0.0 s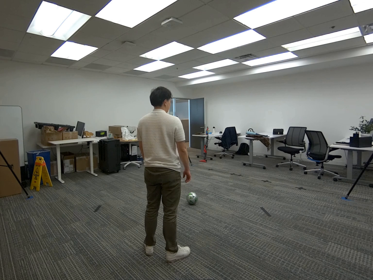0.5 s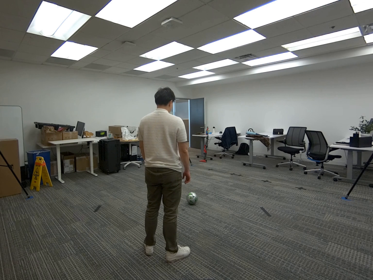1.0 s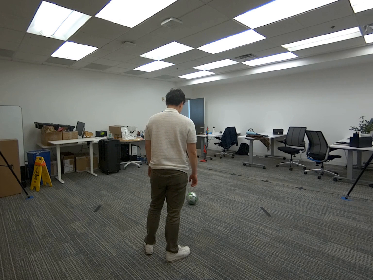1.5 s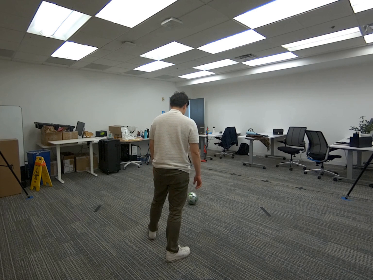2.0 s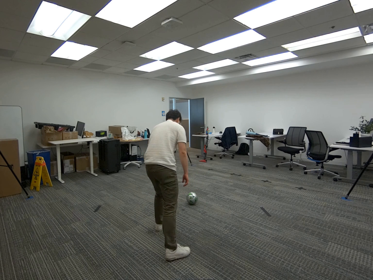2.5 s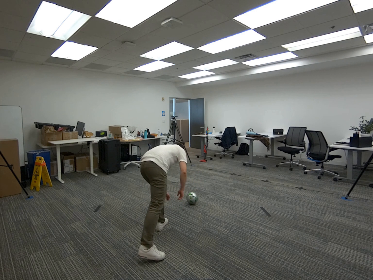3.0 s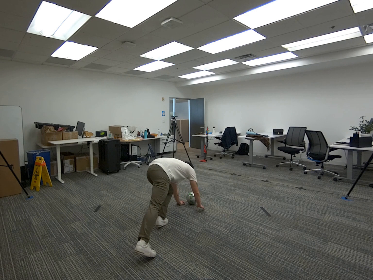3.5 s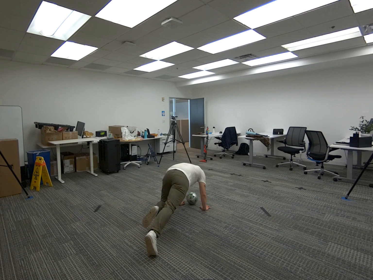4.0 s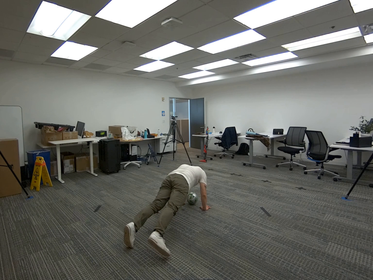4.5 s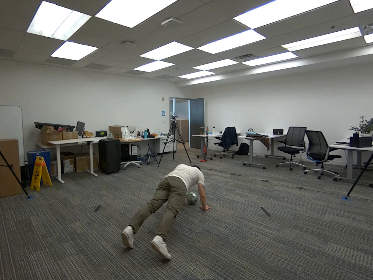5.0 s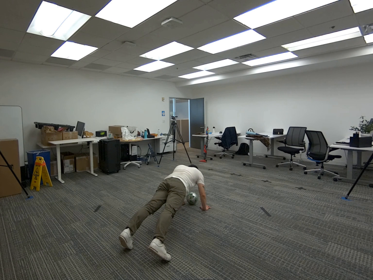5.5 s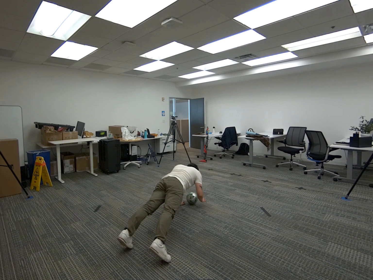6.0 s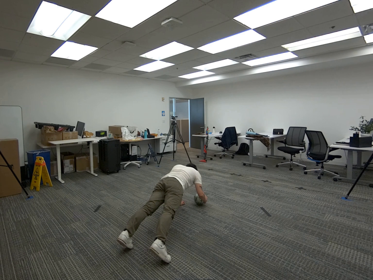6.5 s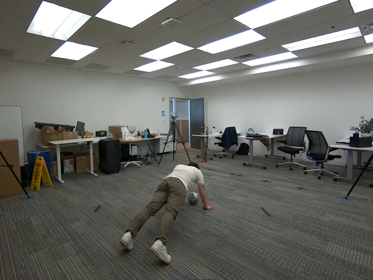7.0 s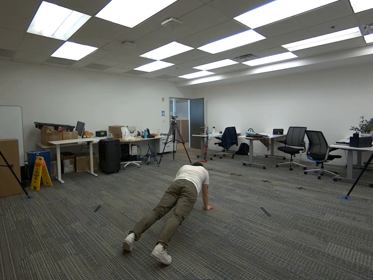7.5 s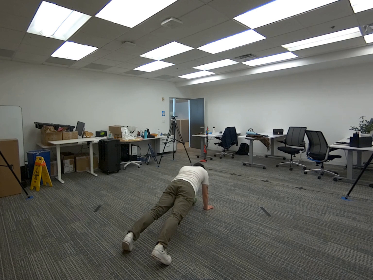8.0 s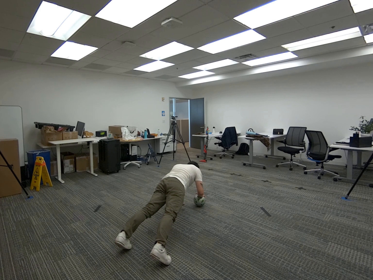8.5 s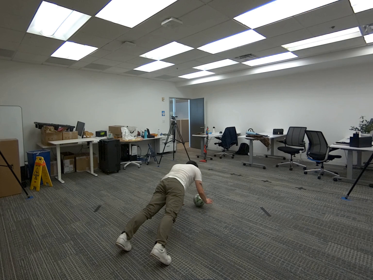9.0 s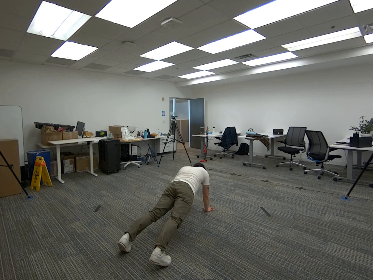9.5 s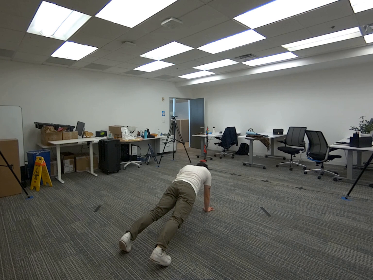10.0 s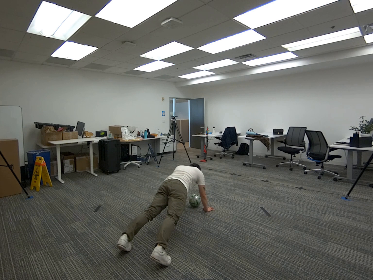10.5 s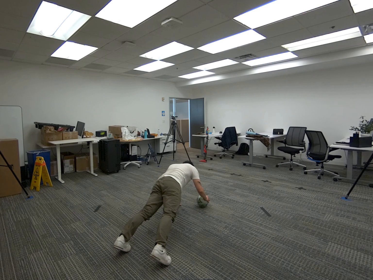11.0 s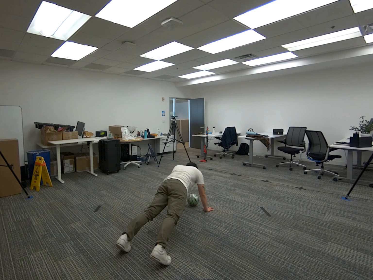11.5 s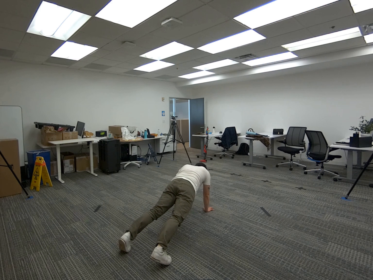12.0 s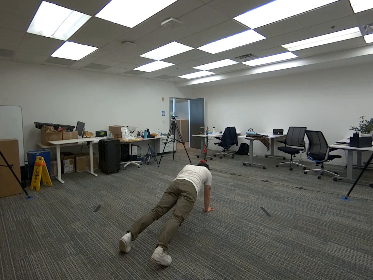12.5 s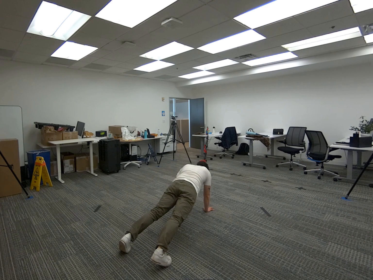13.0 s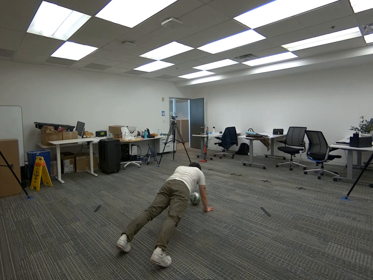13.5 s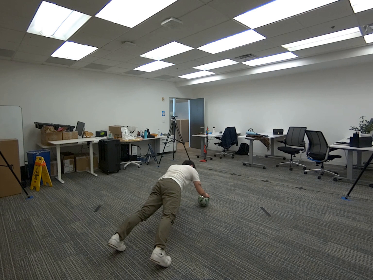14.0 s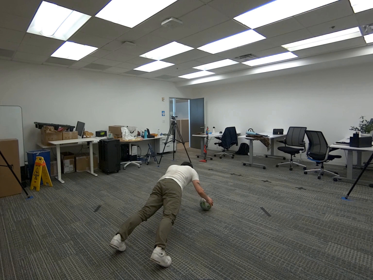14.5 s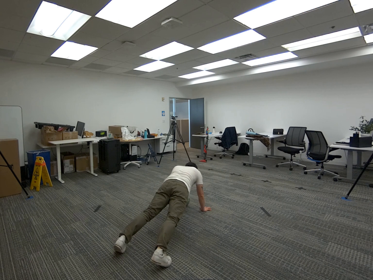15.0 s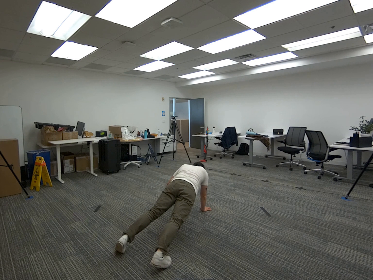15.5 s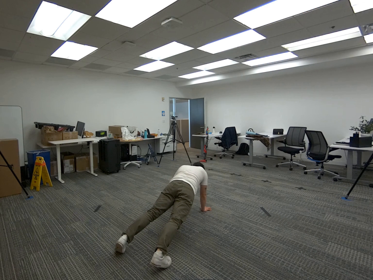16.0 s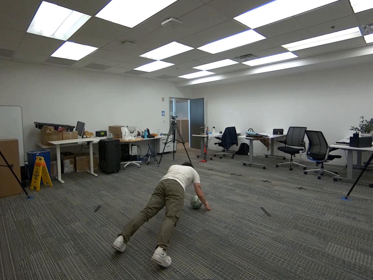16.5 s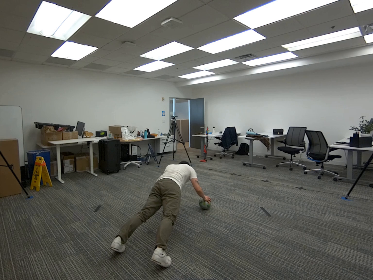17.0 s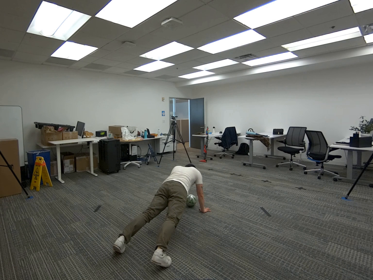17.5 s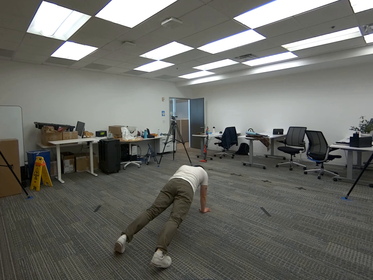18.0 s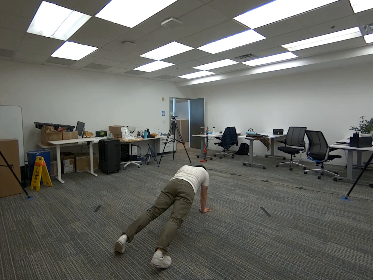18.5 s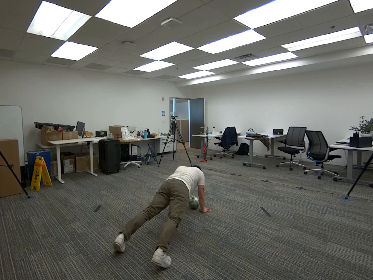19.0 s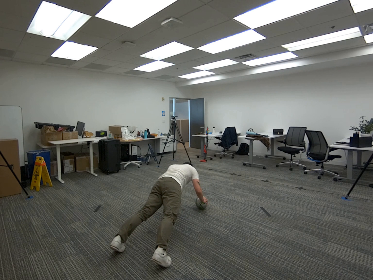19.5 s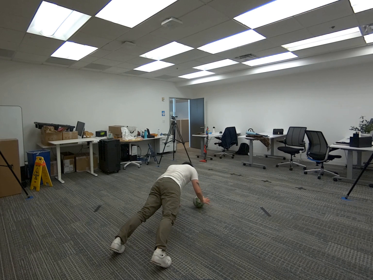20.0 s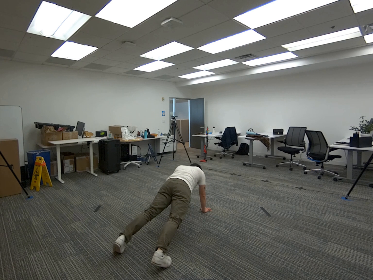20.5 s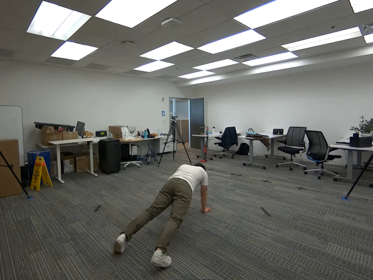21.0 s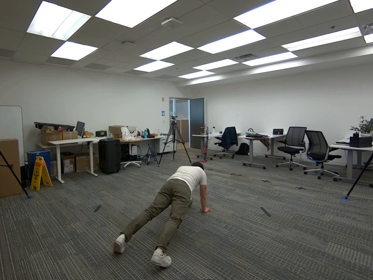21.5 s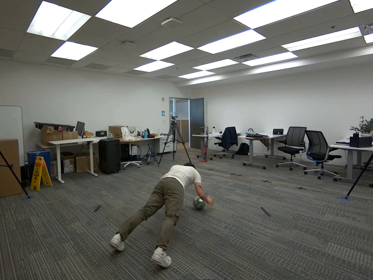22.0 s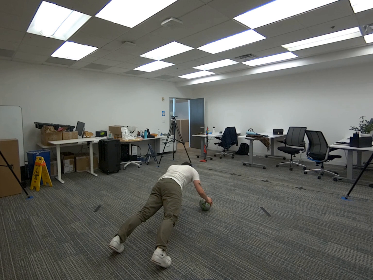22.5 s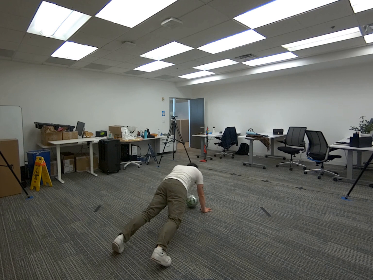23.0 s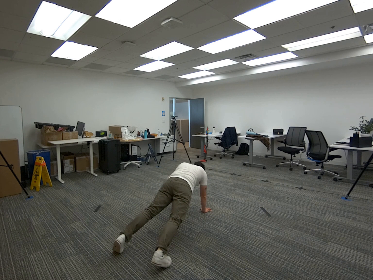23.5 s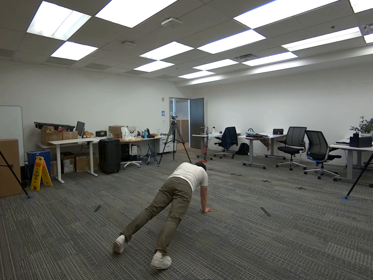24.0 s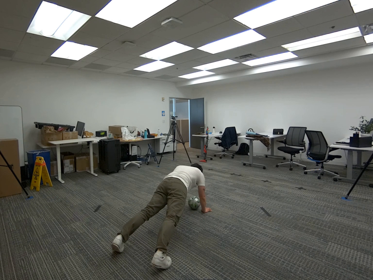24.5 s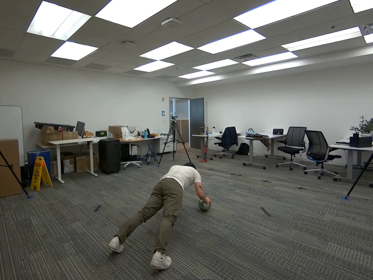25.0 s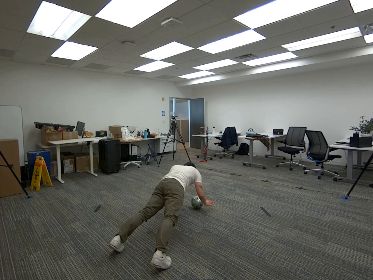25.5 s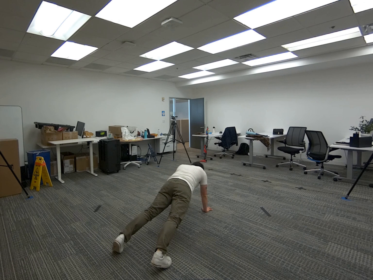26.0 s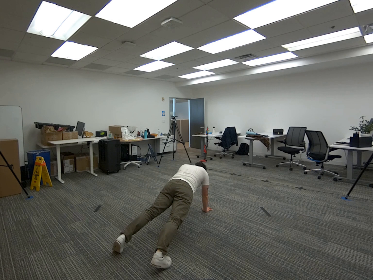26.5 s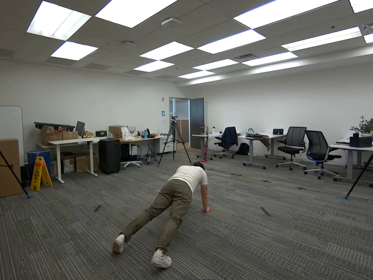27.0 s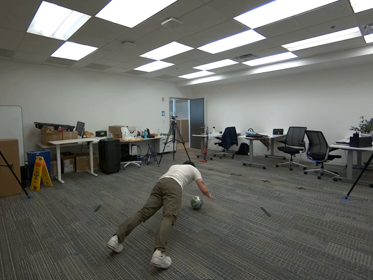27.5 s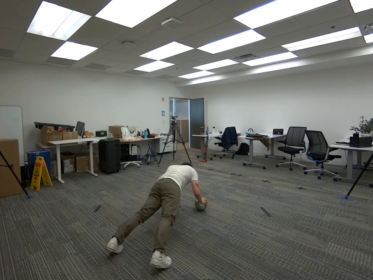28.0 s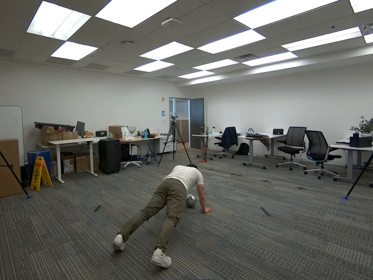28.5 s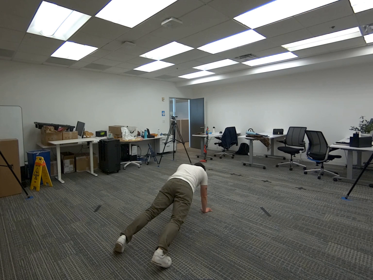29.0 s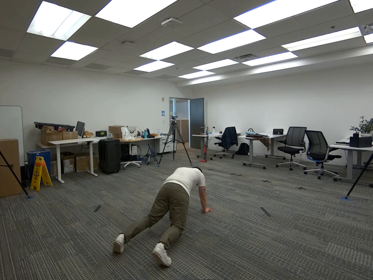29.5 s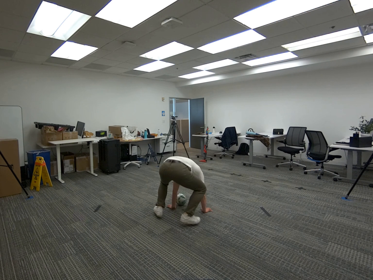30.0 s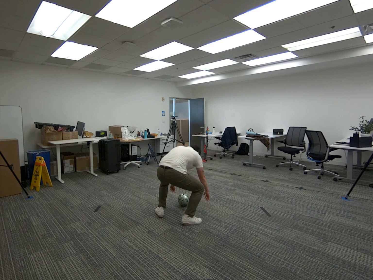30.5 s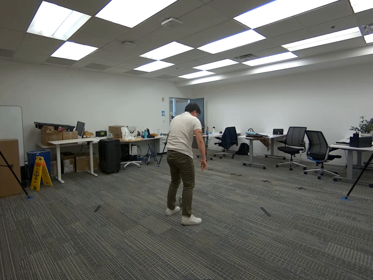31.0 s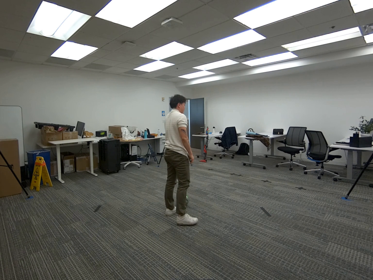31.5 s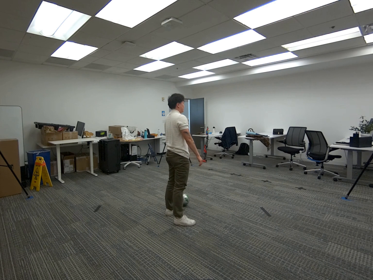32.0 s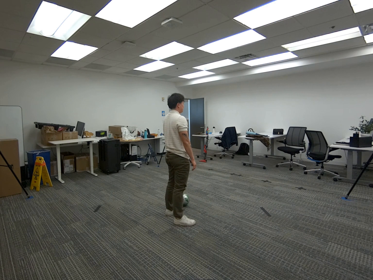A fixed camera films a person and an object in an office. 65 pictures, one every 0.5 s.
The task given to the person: Get into a plank position and grasp the soccer ball with one hand and pass it to the other hand. Interchange a few times while keeping the plank position.
